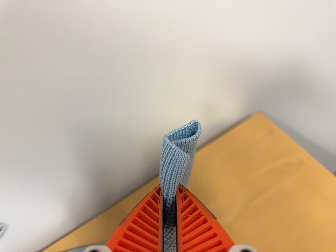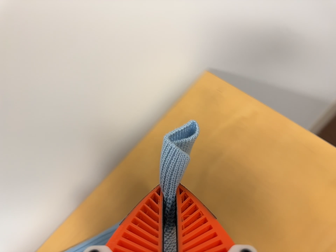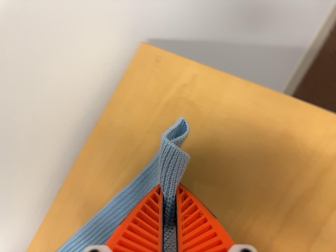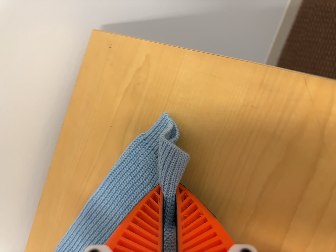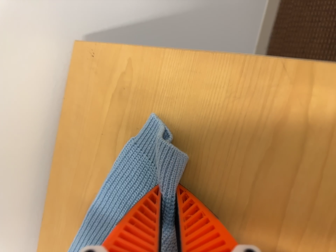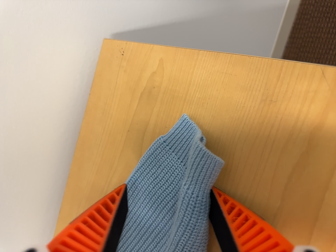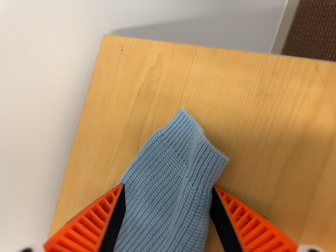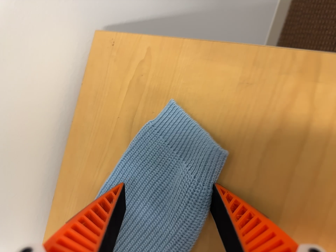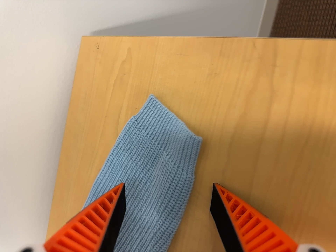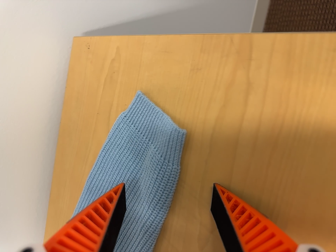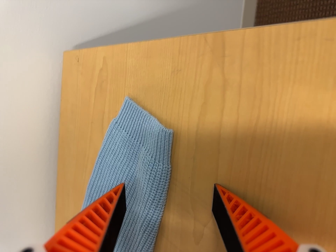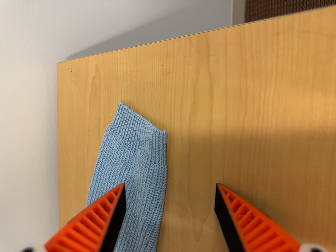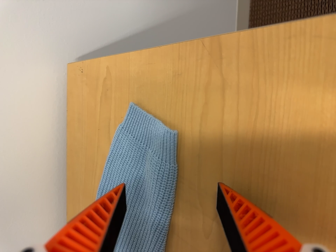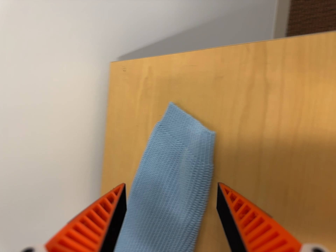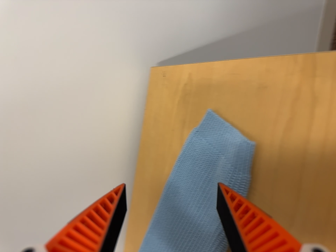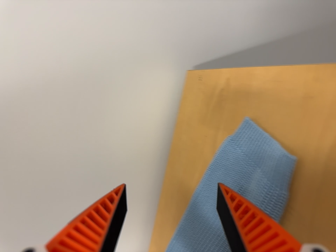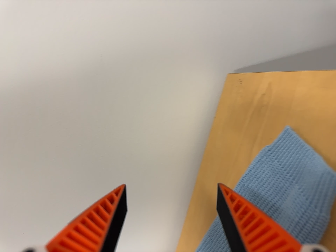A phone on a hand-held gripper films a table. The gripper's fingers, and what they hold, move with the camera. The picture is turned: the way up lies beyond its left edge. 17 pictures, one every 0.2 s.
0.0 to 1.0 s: The camera travels to its right and forward, about 20 cm, so close, fixed things drift to the left. Its aim tips toward the bottom of its view by about 10 degrees, and the scene shifts upward. It rolls about its line of sight by about 40 degrees, and the scene rotates counterclockwise.
1.0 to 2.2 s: The camera travels to its right and backward, about 10 cm, so close, fixed things drift to the left. It rolls about its line of sight by about 15 degrees, and the scene rotates counterclockwise.
2.2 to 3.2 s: The scene slides to the right, as the camera pans about 30 degrees to its left. It rolls about its line of sight by about 15 degrees, and the scene rotates clockwise.
The film runs backward here.
